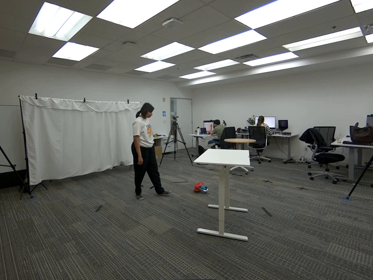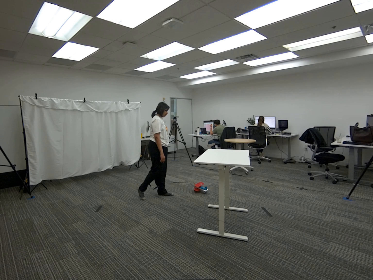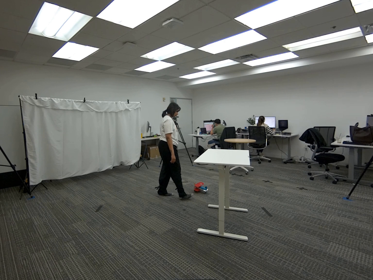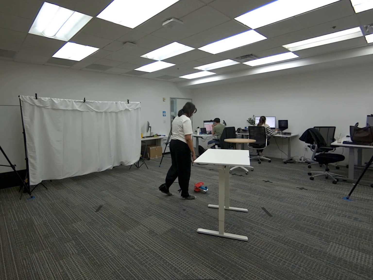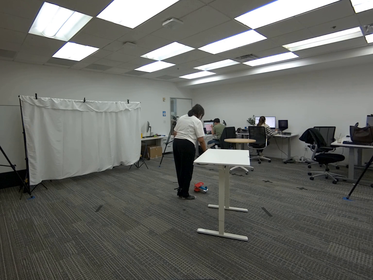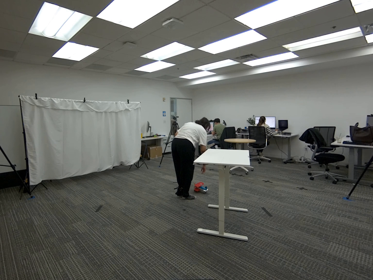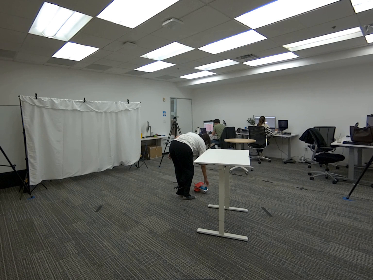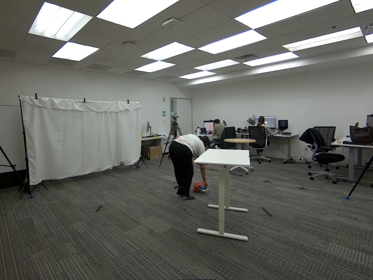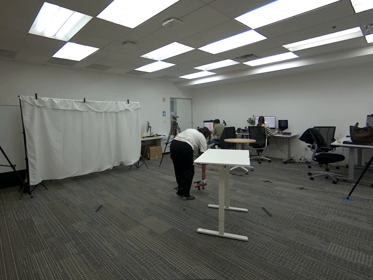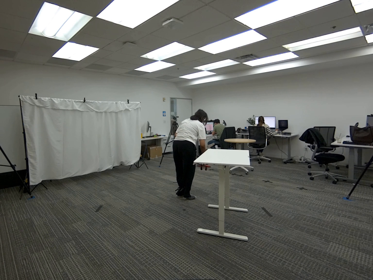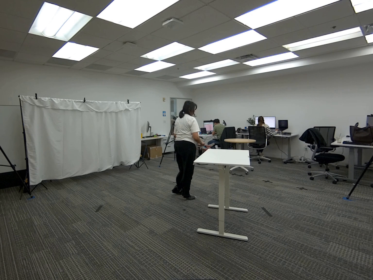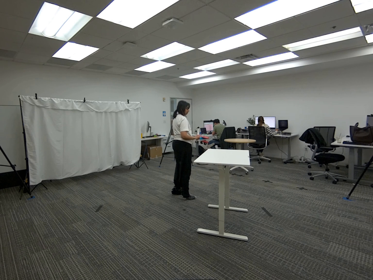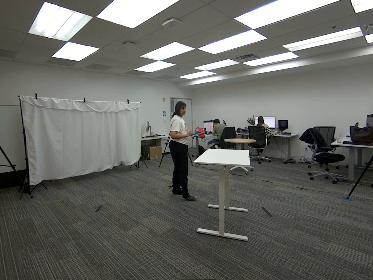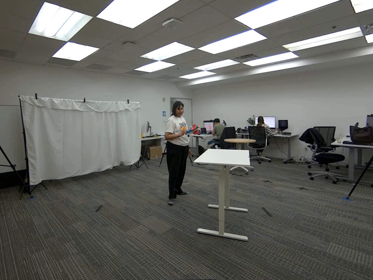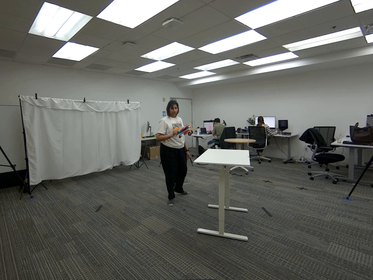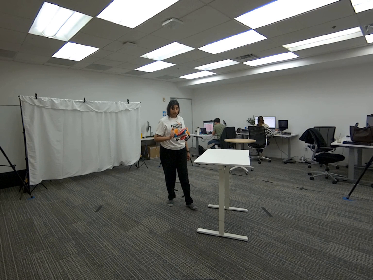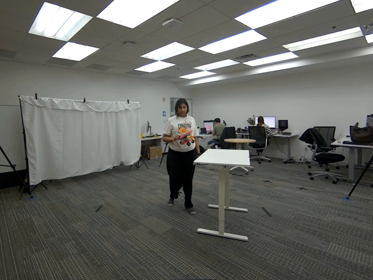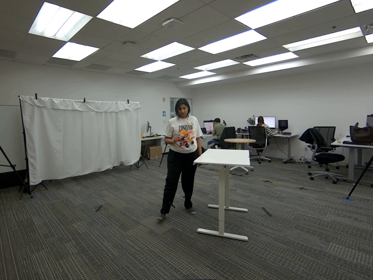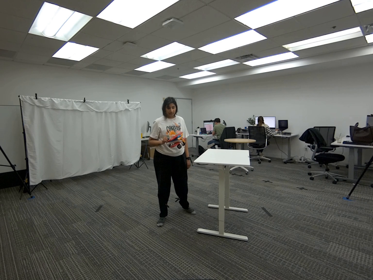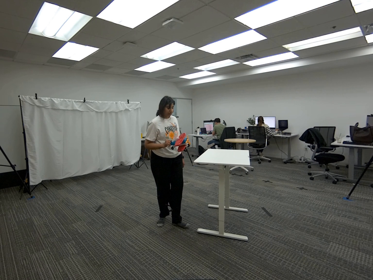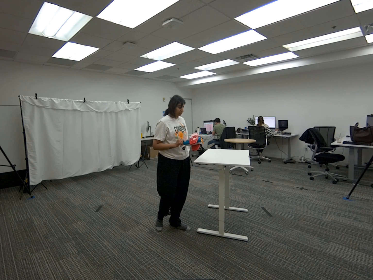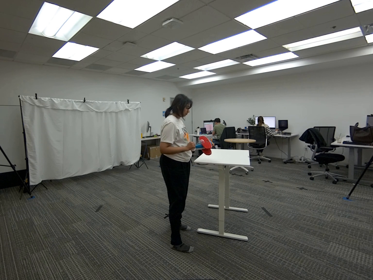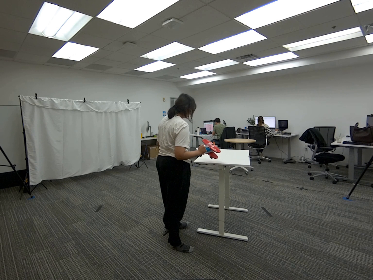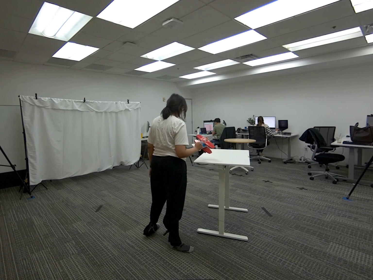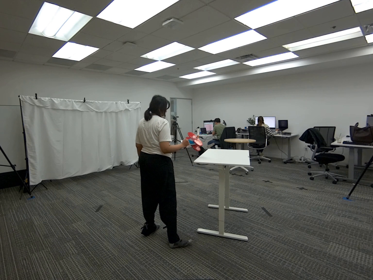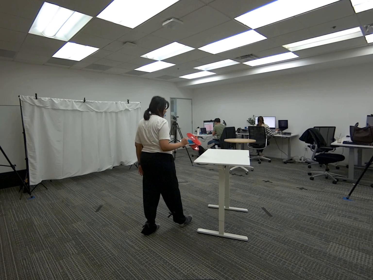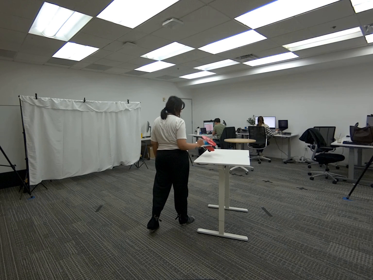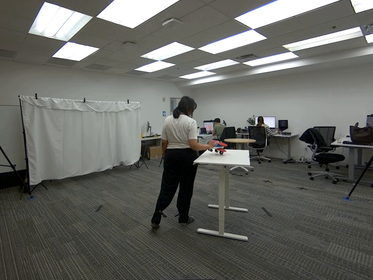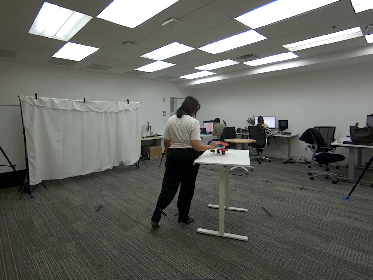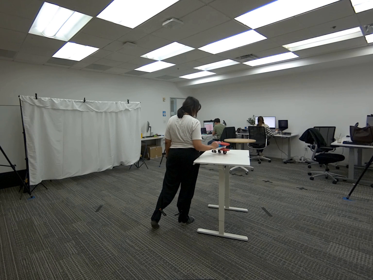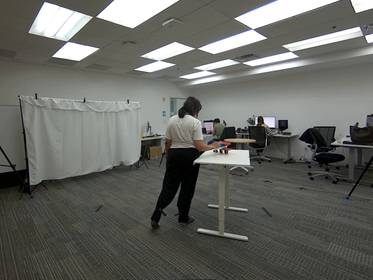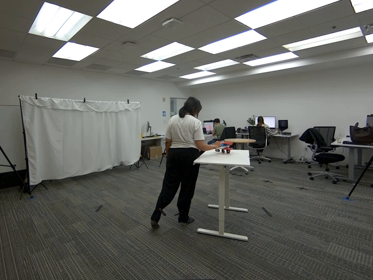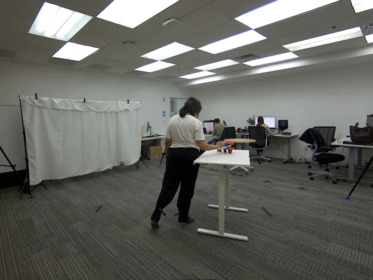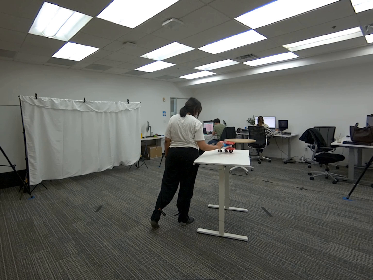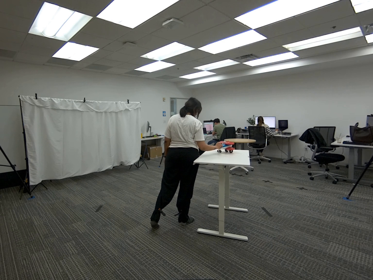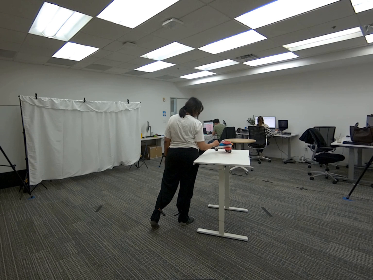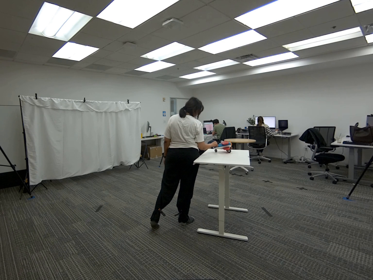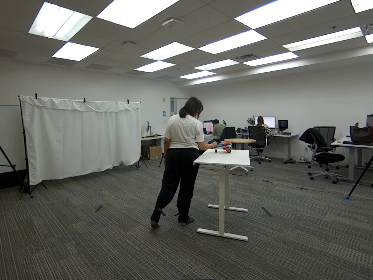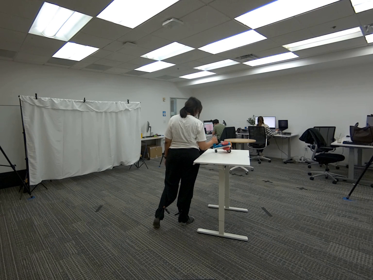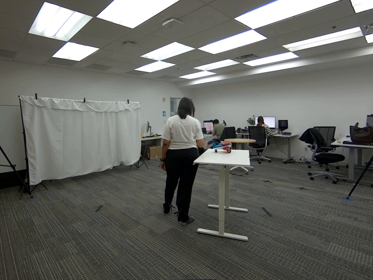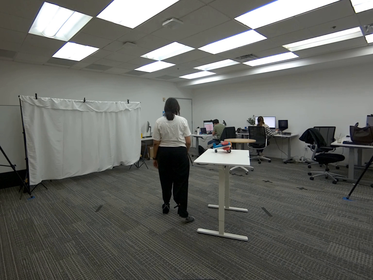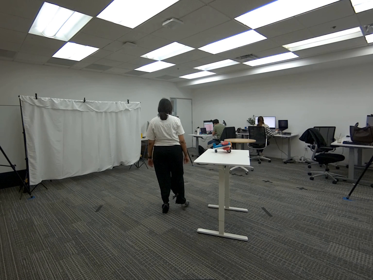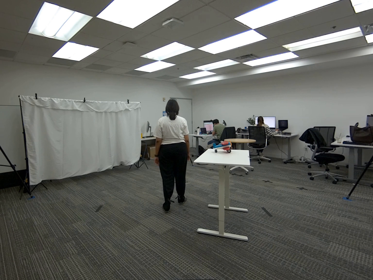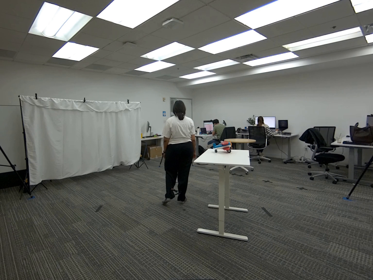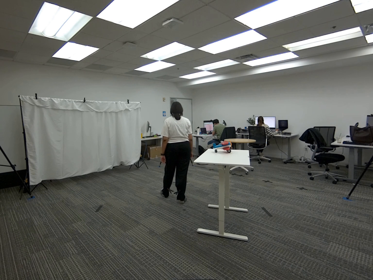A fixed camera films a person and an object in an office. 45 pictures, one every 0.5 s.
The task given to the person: Walk to the toy airplane on the ground, pick it up with your right hand, hold it in the air, walk to the white desk, and place the airplane on the desk.
